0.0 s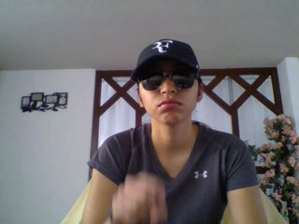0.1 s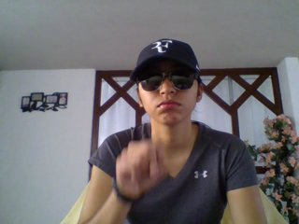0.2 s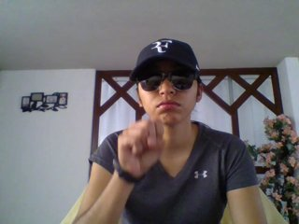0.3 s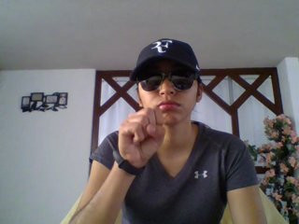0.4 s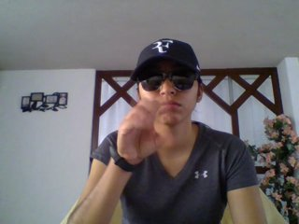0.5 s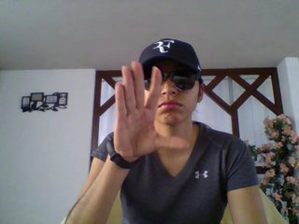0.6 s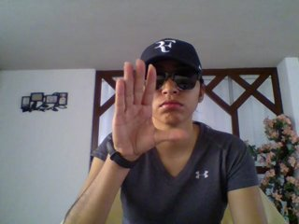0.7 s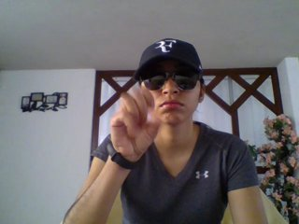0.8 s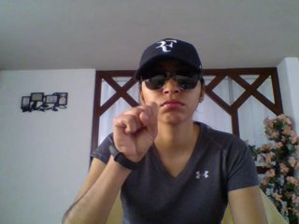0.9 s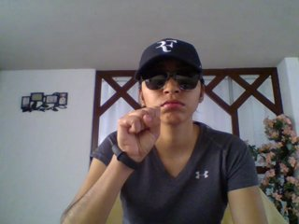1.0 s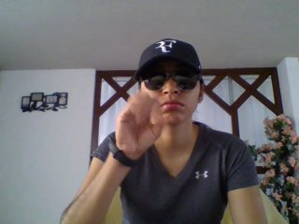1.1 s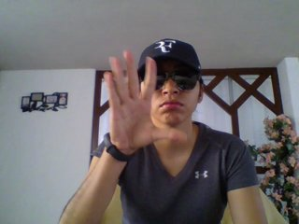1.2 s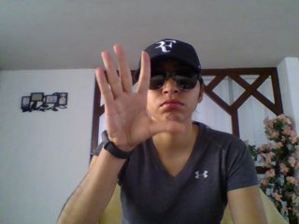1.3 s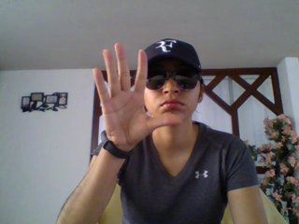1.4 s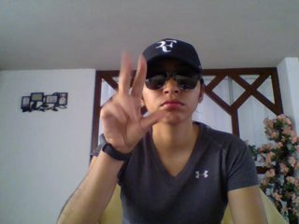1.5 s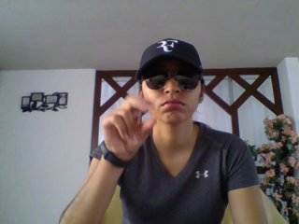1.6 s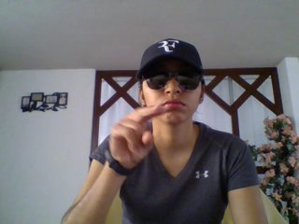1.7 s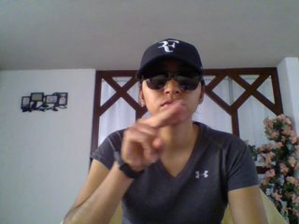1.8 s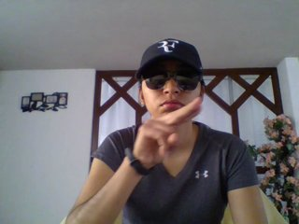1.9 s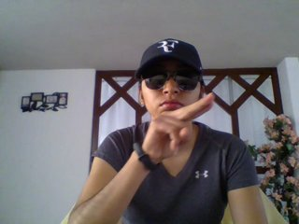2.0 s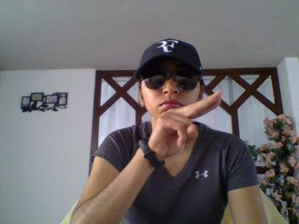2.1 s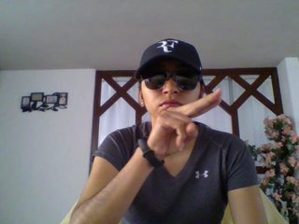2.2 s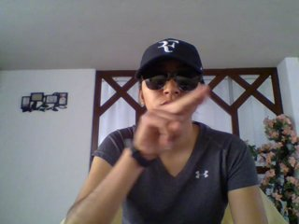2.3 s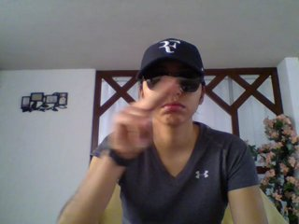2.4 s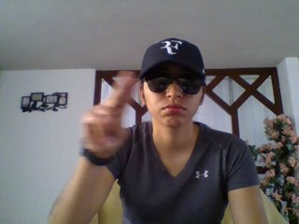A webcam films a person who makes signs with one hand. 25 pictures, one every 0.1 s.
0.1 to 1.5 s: Open twice.
1.6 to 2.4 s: Pointing with two fingers.
